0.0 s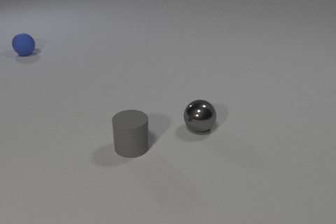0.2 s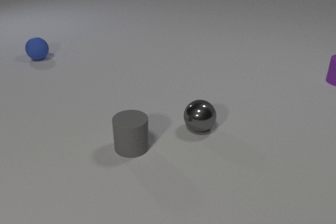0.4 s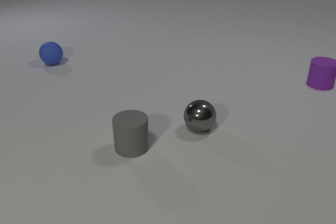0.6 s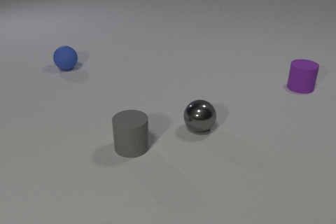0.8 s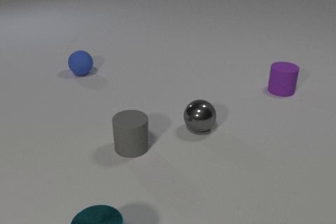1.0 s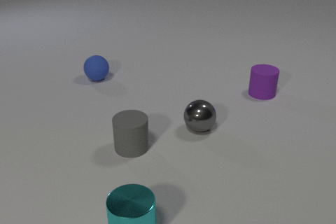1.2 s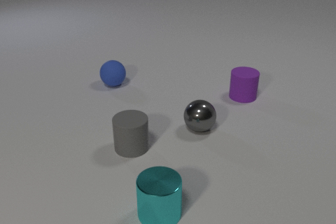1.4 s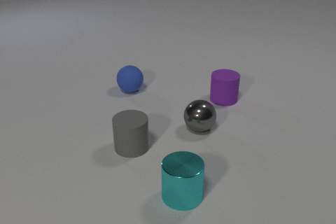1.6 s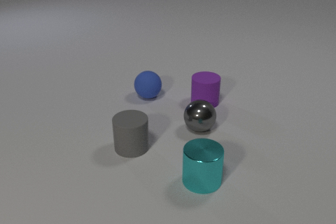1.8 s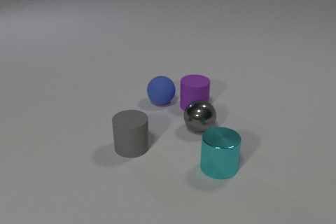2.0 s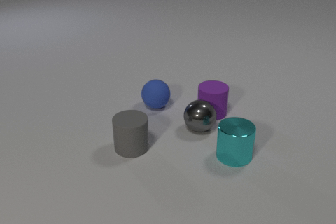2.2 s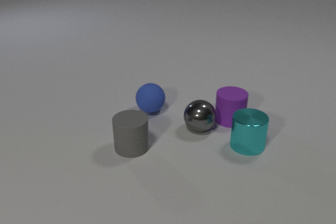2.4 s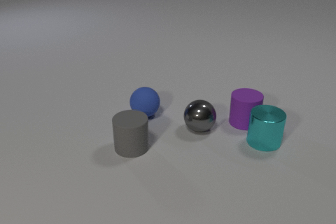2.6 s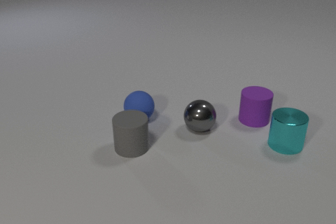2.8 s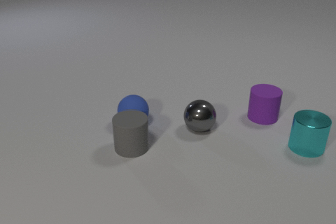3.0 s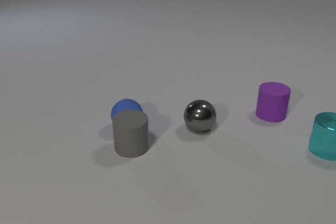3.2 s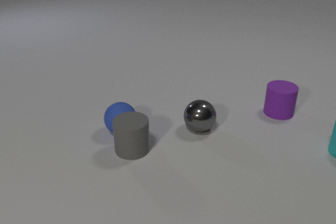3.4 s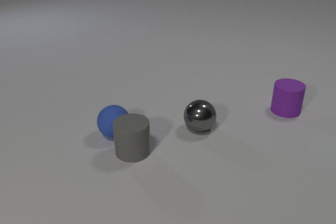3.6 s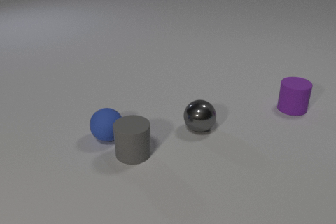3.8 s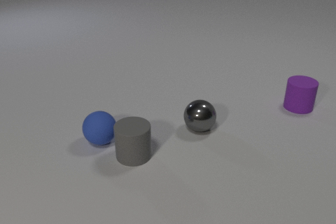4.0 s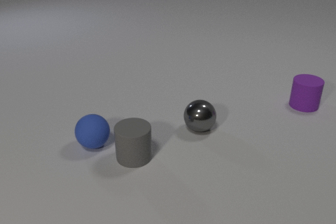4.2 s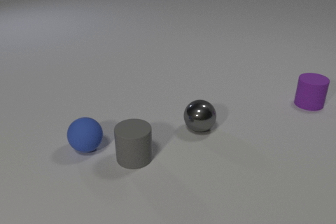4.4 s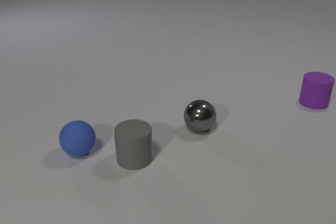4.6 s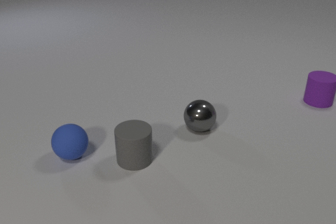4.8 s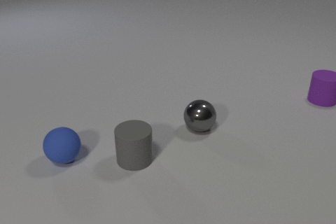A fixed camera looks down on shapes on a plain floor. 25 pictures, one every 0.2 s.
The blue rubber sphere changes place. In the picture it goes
toward the camera.
0.0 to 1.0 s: The purple rubber cylinder comes in at the right edge, slides to the left and toward the camera. The blue rubber sphere rolls toward the camera and to the right. The cyan metal cylinder comes in at the bottom edge, slides to the right and away from the camera.
1.0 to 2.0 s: The purple rubber cylinder slides toward the camera and to the left. The blue rubber sphere rolls toward the camera and to the right. The cyan metal cylinder slides away from the camera and to the right. The purple rubber cylinder and the blue rubber sphere collide.
2.0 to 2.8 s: The purple rubber cylinder slides to the right. The blue rubber sphere rolls toward the camera and to the left. The cyan metal cylinder slides to the right and away from the camera. The purple rubber cylinder and the cyan metal cylinder collide.
2.8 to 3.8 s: The purple rubber cylinder slides to the right and away from the camera. The blue rubber sphere rolls to the left and toward the camera. The cyan metal cylinder slides to the right, leaves at the right edge. The gray rubber cylinder slides toward the camera. The blue rubber sphere and the gray rubber cylinder collide.
3.8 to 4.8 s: The purple rubber cylinder slides away from the camera and to the right. The blue rubber sphere rolls to the left and toward the camera.
How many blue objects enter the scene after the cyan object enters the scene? 0.
What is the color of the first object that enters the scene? purple.
Are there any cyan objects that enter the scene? yes.
